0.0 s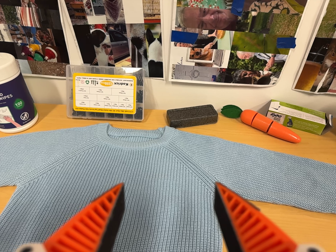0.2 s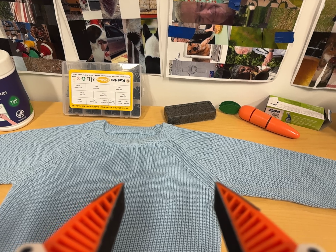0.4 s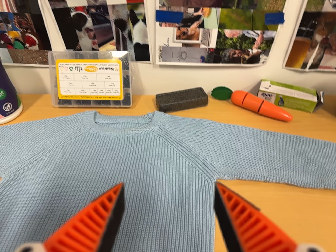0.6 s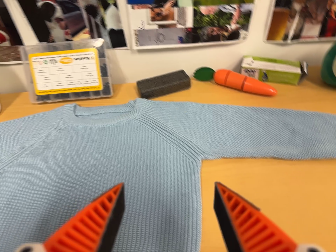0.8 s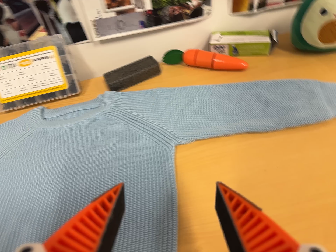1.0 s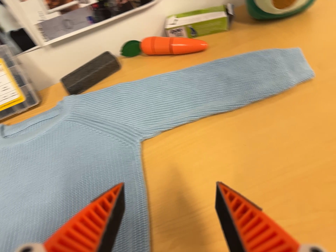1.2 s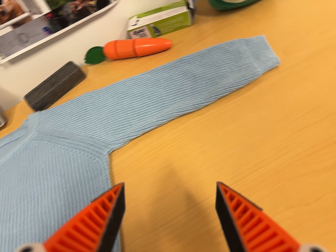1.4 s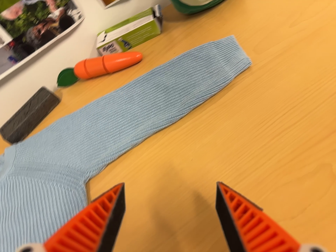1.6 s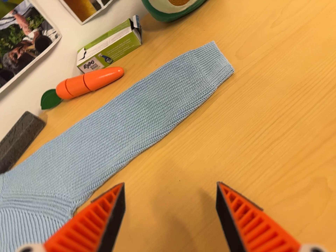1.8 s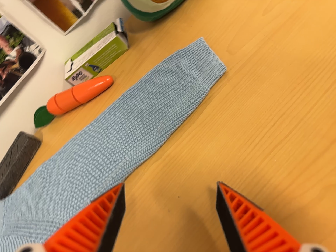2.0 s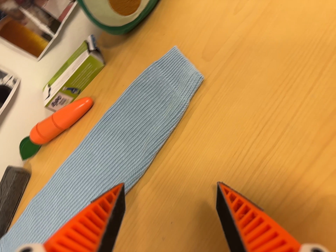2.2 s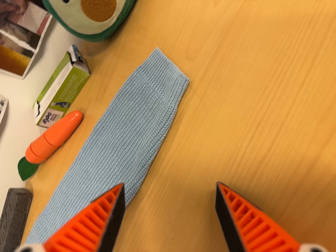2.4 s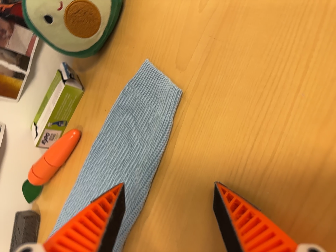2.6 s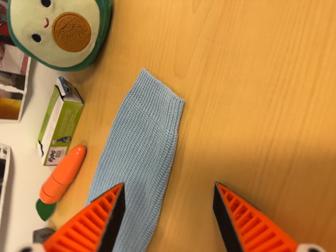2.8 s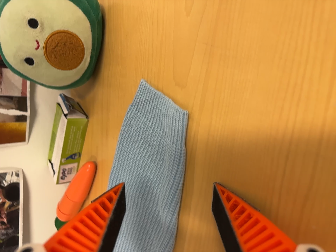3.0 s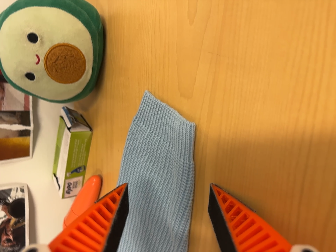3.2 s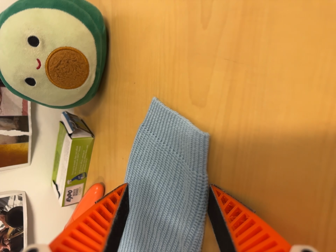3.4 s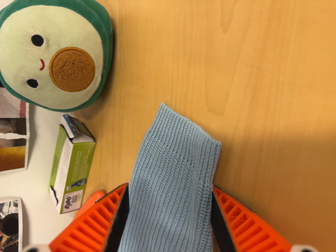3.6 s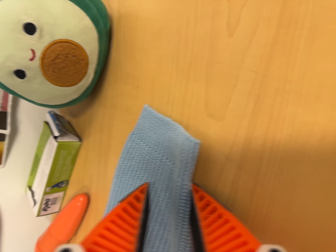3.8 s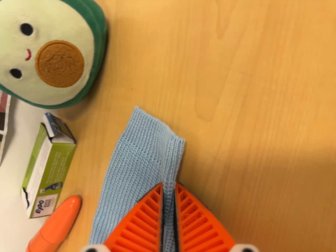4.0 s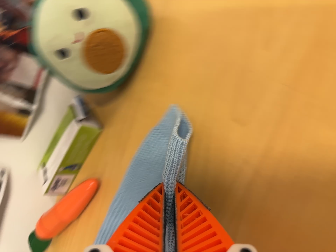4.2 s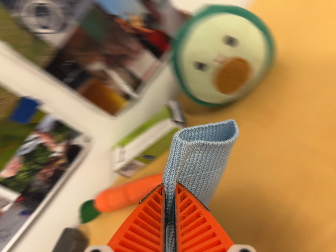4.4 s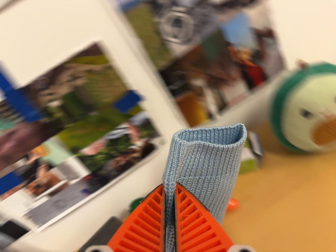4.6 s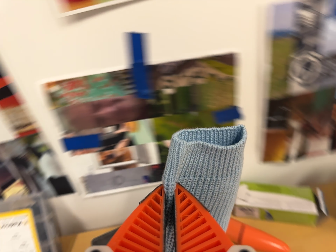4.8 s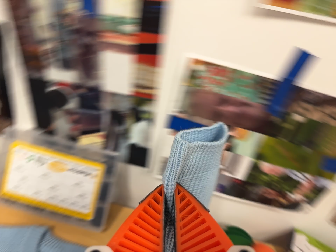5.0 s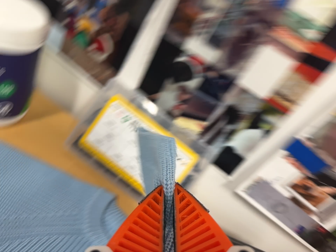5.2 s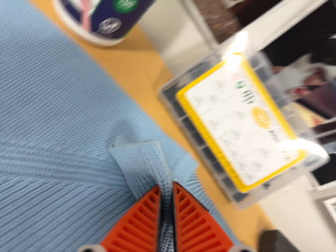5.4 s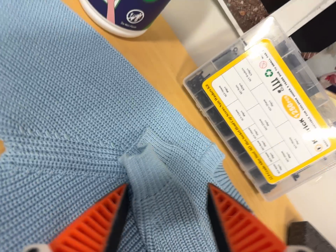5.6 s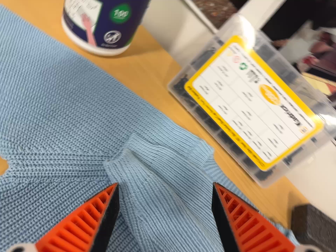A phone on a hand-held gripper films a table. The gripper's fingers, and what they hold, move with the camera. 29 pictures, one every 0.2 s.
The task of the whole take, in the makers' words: right arm across.
0.0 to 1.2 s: The camera travels to its right and forward, about 20 cm, so close, fixed things drift to the left. Its aim tips toward the bottom of its view by about 10 degrees, and the scene shifts upward. It rolls about its line of sight by about 35 degrees, and the scene rotates counterclockwise.
1.2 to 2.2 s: The camera travels to its right, toward the top of its view and forward, about 18 cm, so close, fixed things drift to the left. It rolls about its line of sight by about 35 degrees, and the scene rotates counterclockwise.
2.2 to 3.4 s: The camera travels toward the top of its view and forward, about 10 cm, so close, fixed things drift downward. It rolls about its line of sight by about 20 degrees, and the scene rotates counterclockwise.
3.4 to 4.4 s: The camera travels to its left, about 26 cm, so close, fixed things drift to the right. Its aim tips toward the top of its view by about 10 degrees, and the scene shifts downward. It rolls about its line of sight by about 55 degrees, and the scene rotates clockwise.
4.4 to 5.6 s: The scene slides to the right, as the camera pans about 15 degrees to its left. It travels to its left, about 50 cm, so close, fixed things drift to the right. It rolls about its line of sight by about 80 degrees, and the scene rotates clockwise.
The film runs forward here.
